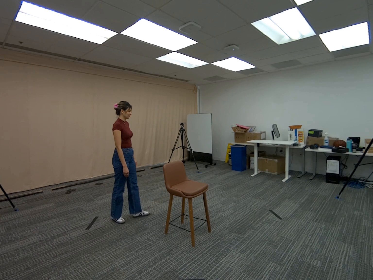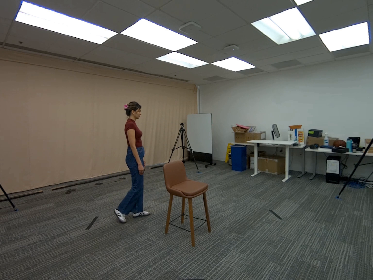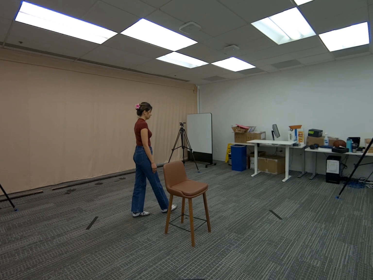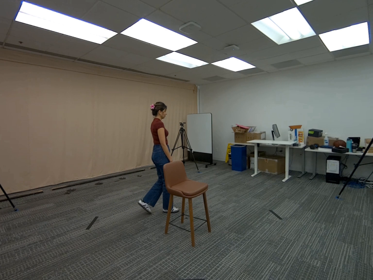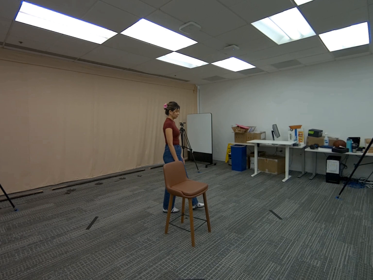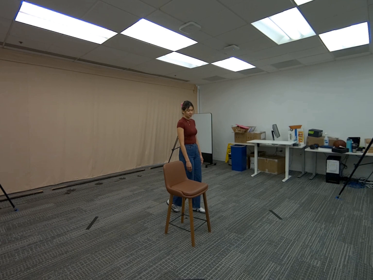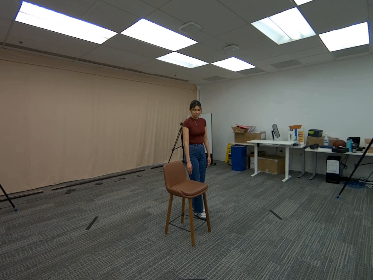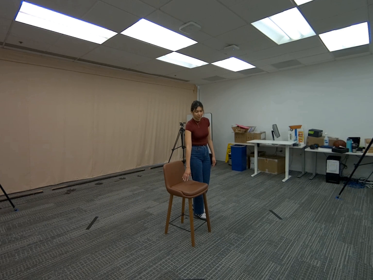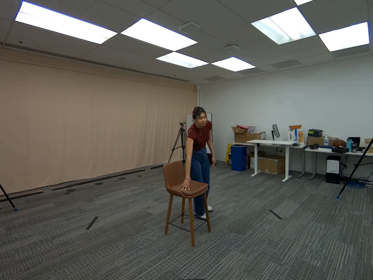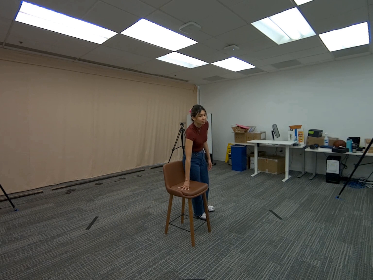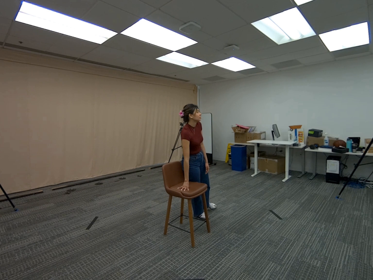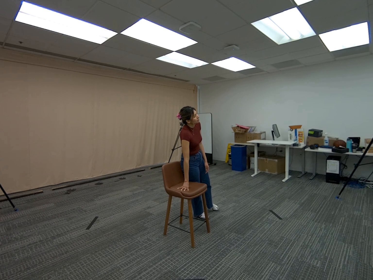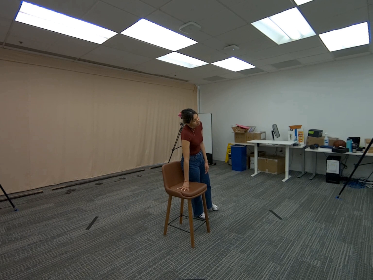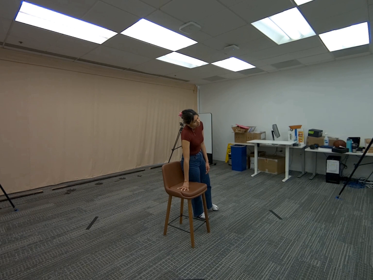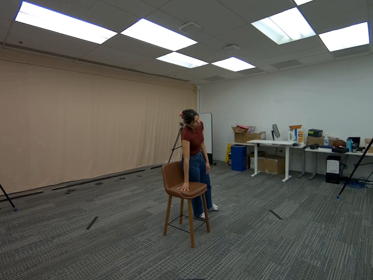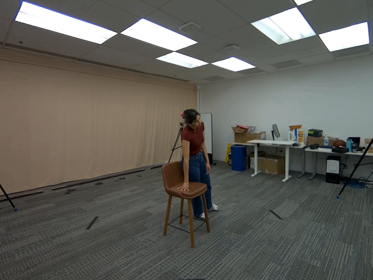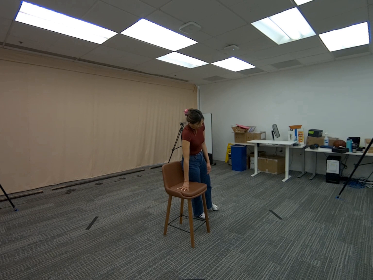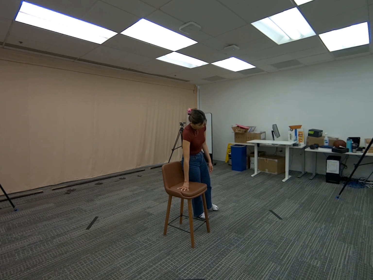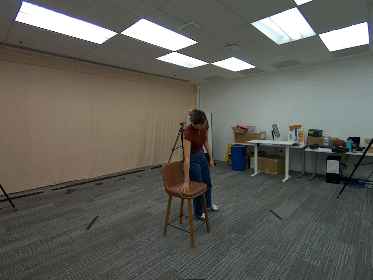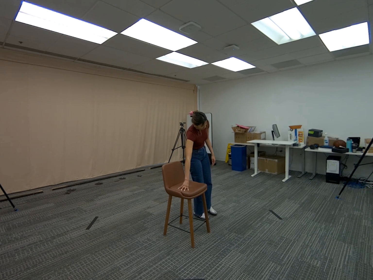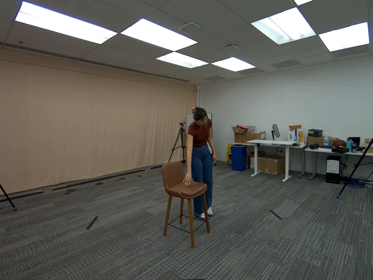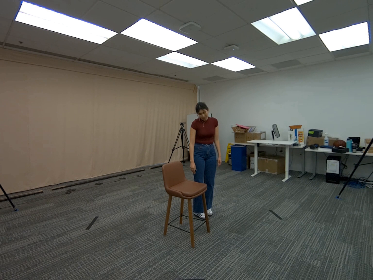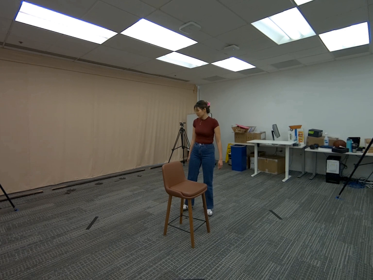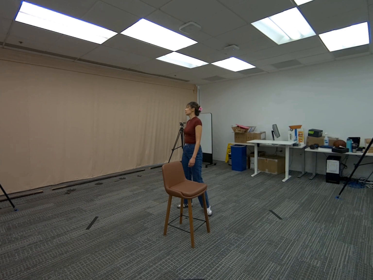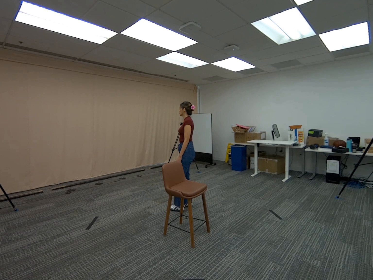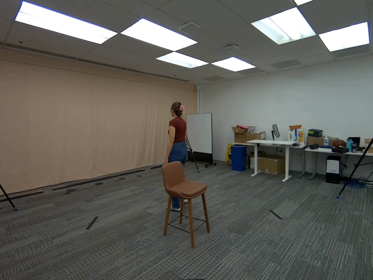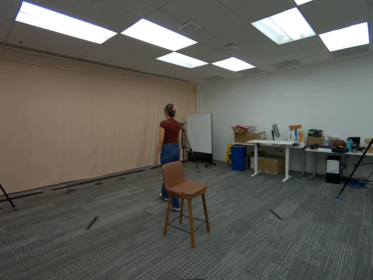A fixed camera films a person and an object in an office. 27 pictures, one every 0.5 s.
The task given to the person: Walk over to the tall bar stool and lean on the tall bar stool for a brief moment. Step away from the bar stool.
